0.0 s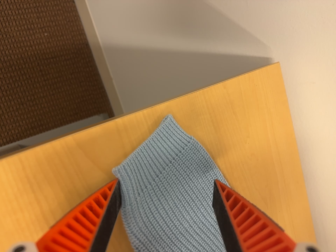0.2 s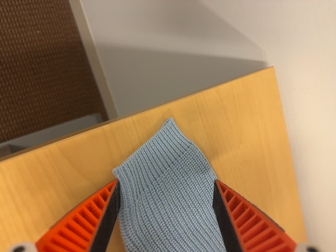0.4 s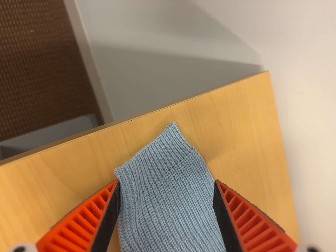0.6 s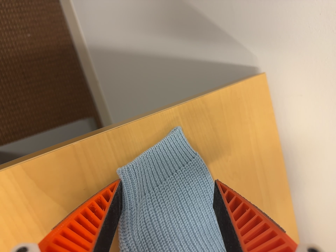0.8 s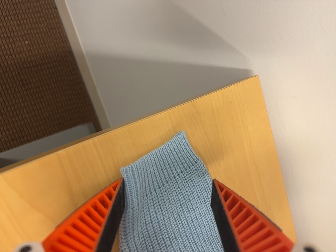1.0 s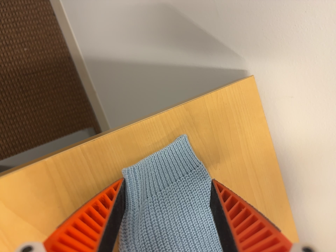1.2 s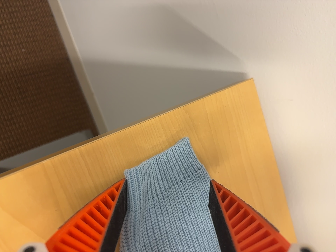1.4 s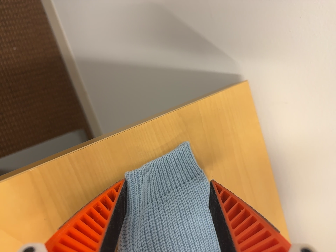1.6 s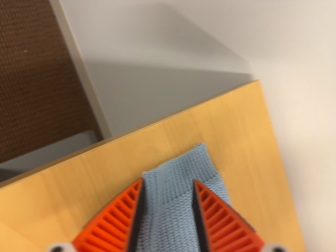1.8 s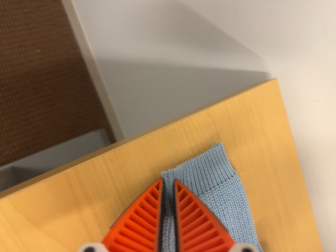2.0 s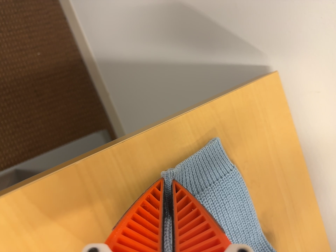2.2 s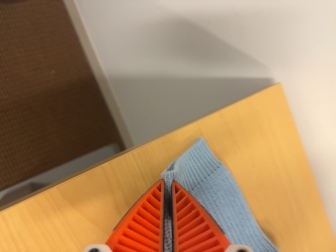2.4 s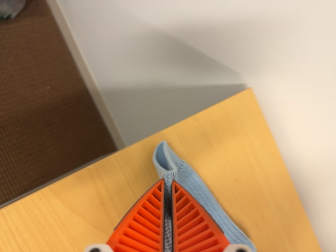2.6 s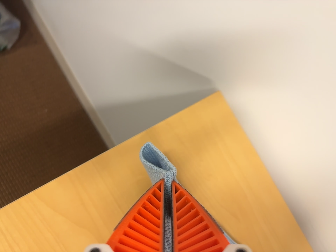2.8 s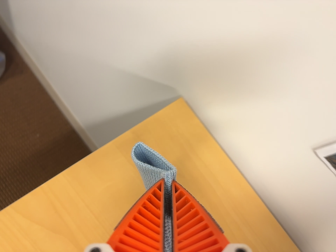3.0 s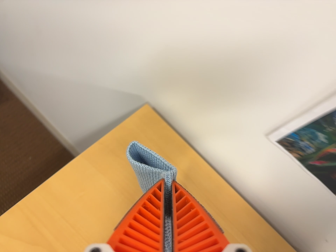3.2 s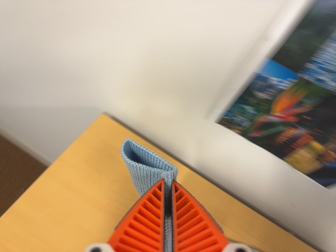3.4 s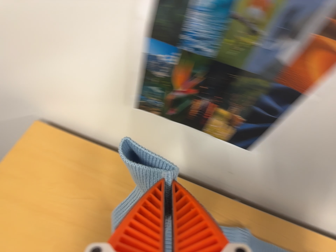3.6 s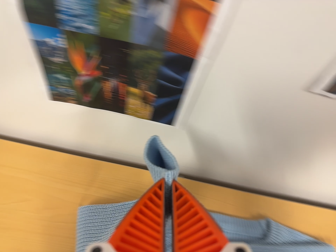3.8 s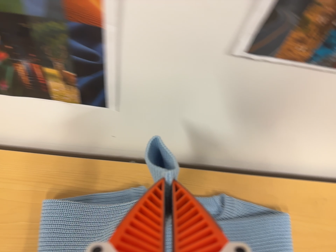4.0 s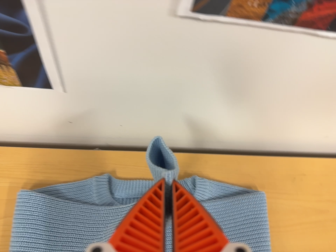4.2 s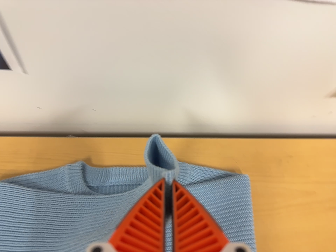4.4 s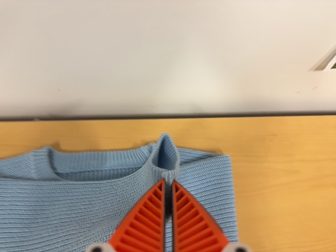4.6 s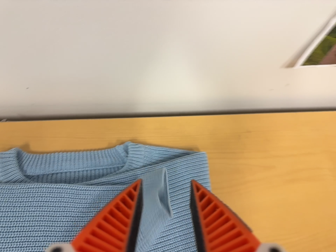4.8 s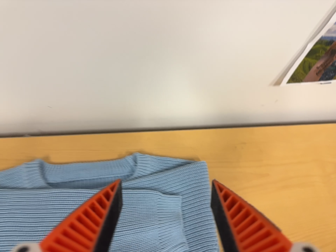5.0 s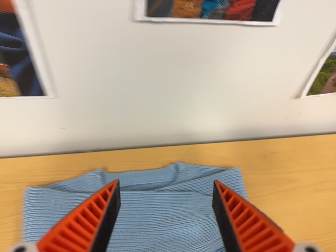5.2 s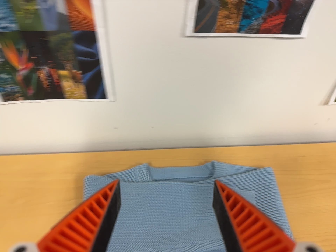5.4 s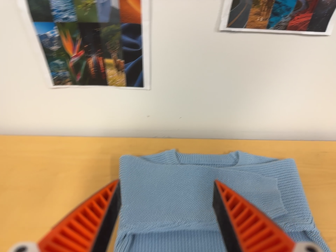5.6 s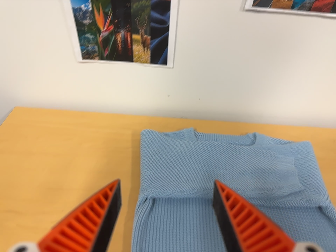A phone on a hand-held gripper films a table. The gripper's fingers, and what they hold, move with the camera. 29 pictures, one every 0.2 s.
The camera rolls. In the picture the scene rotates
counterclockwise.
0.0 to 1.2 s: The camera travels to its right, about 7 cm, so close, fixed things drift to the left.
1.2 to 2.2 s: The camera shifts only a little, or ends up much as it began.
2.2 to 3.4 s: The camera travels to its right and backward, about 38 cm, so close, fixed things drift to the left. Its aim tips toward the top of its view by about 10 degrees. It rolls about its line of sight by about 45 degrees, and the scene rotates counterclockwise.
3.4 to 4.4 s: The camera swings to its right by about 15 degrees, and the scene slides to the left. It travels to its right, about 30 cm, so close, fixed things drift to the left. Its aim tips toward the bottom of its view by about 10 degrees, and the scene shifts upward. It rolls about its line of sight by about 25 degrees, and the scene rotates counterclockwise.
4.4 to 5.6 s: The scene slides to the right, as the camera pans about 10 degrees to its left. It travels backward, toward the bottom of its view and to its left, about 34 cm, so what stands in front gets smaller. Its aim tips toward the top of its view by about 20 degrees.
The film runs forward here.
